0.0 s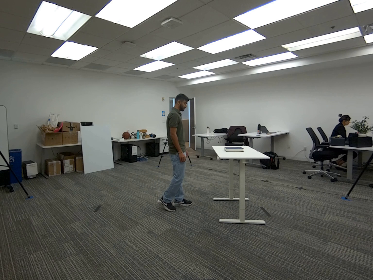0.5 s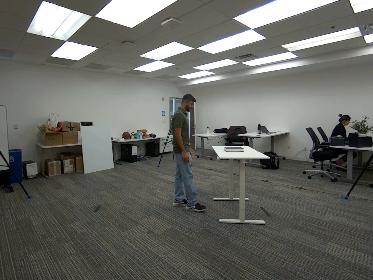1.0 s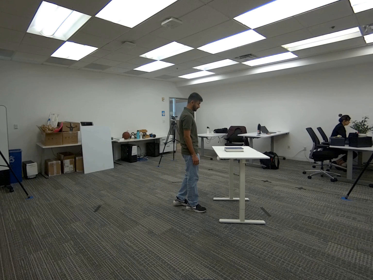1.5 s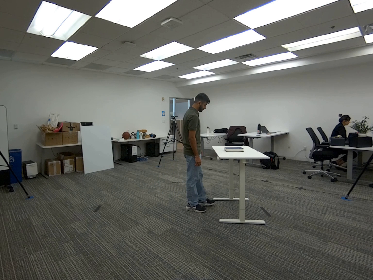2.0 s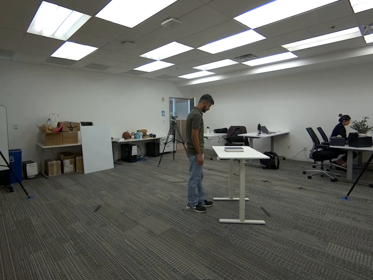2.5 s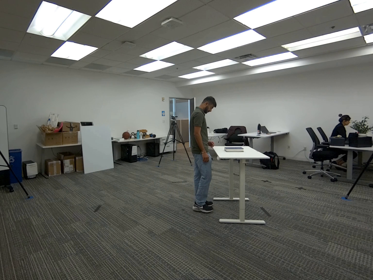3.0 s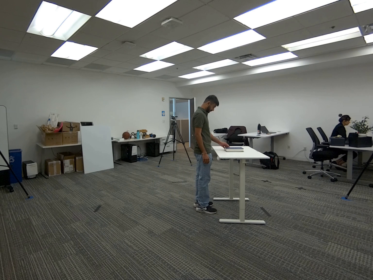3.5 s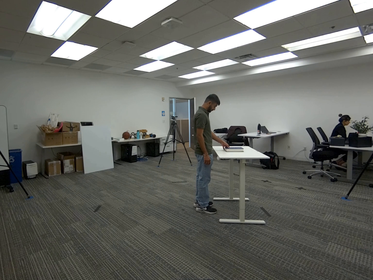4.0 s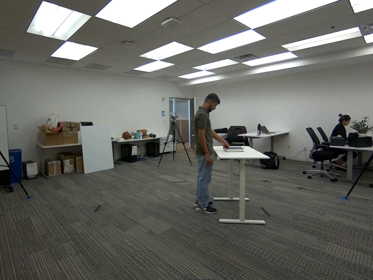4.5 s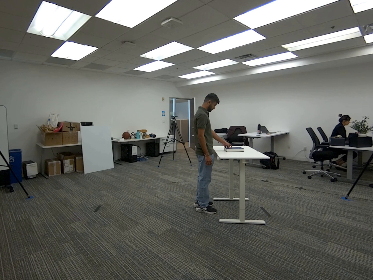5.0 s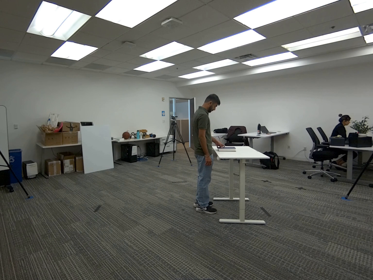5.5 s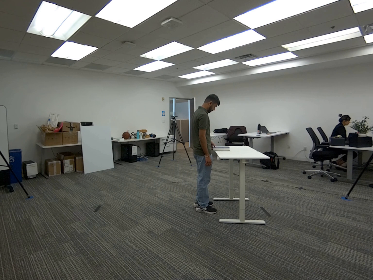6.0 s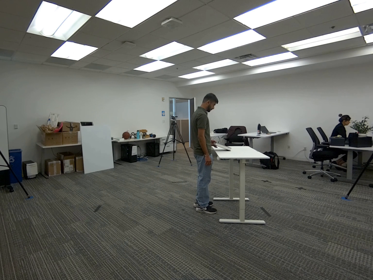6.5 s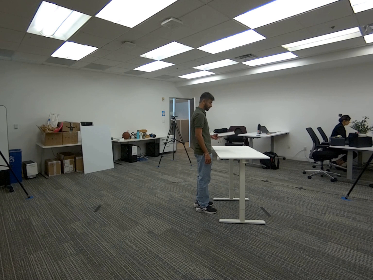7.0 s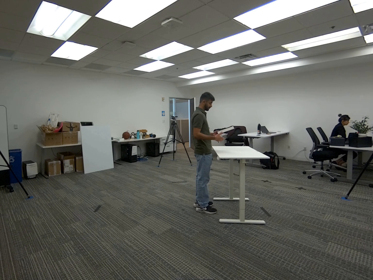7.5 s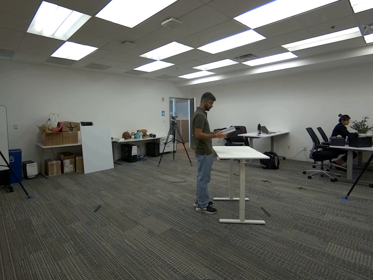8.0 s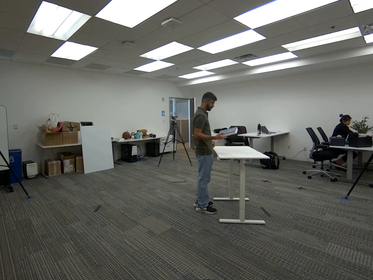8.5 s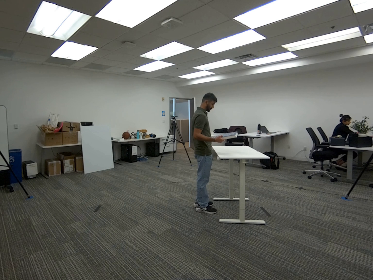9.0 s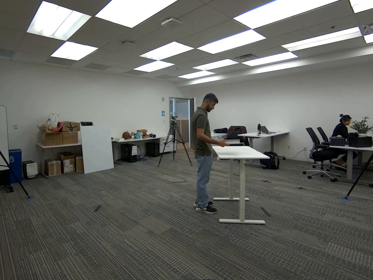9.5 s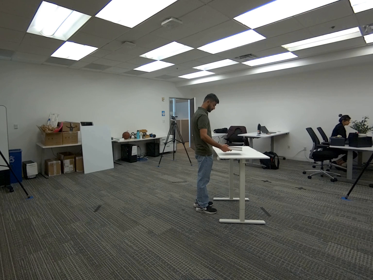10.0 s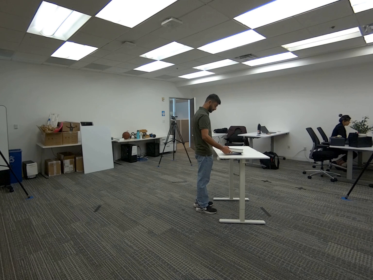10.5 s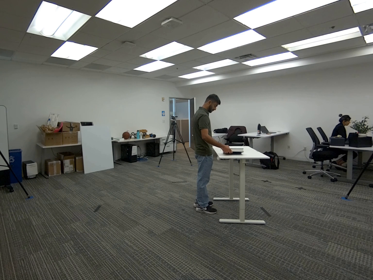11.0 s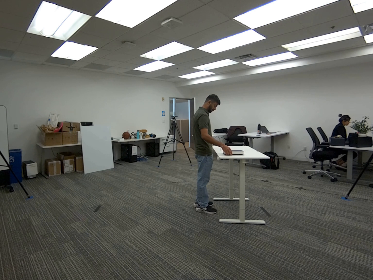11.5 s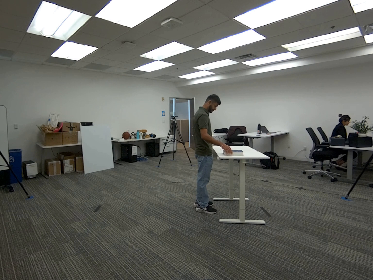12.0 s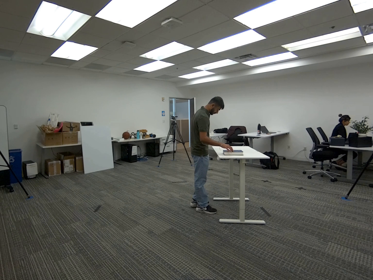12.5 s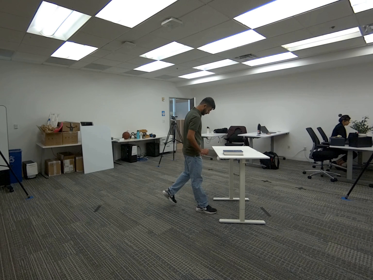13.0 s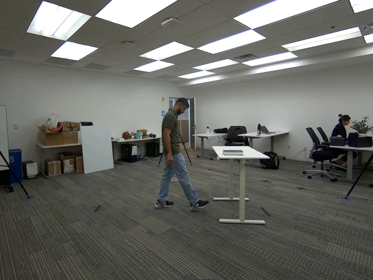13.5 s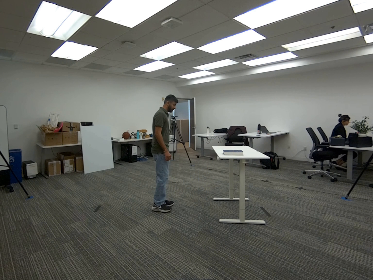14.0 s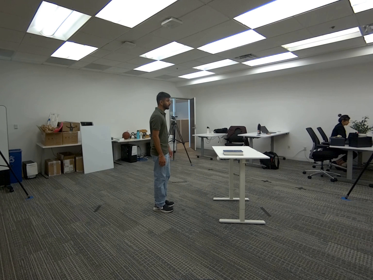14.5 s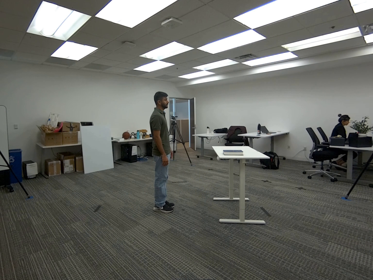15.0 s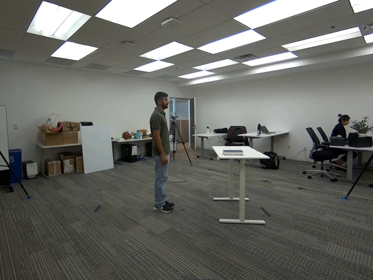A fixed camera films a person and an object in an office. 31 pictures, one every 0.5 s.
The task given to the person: Pick up the dark blue book with your left hand from the white desk and hand the book over to your right hand and place the book back down on the white desk.
